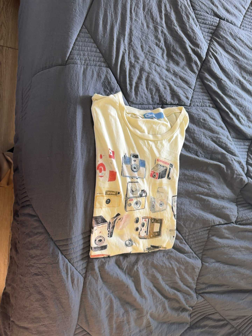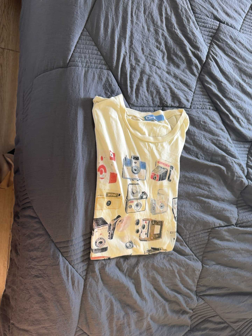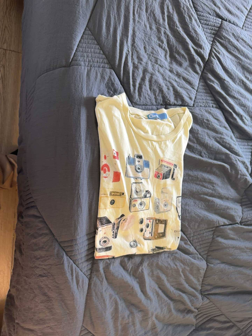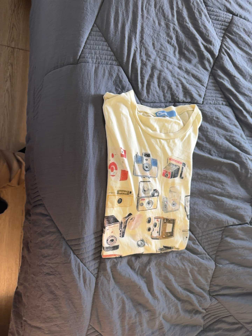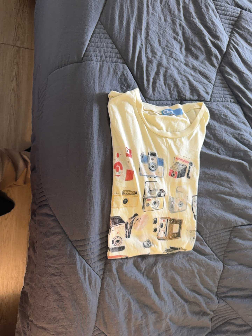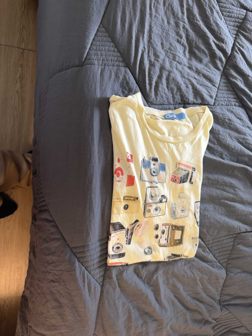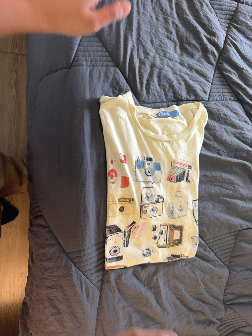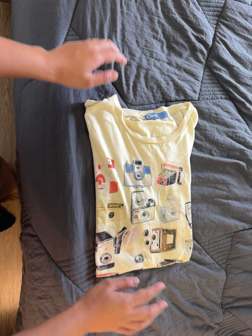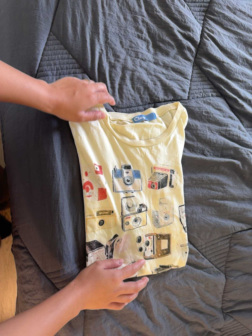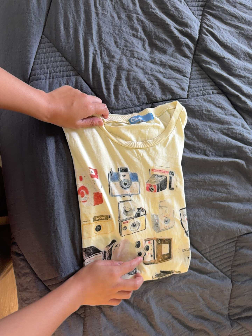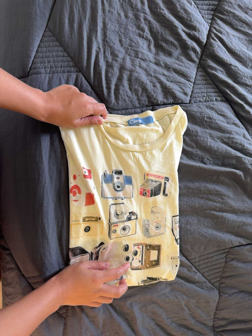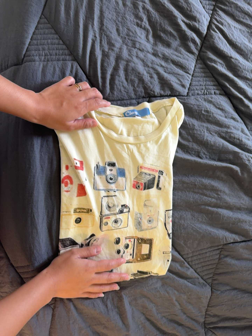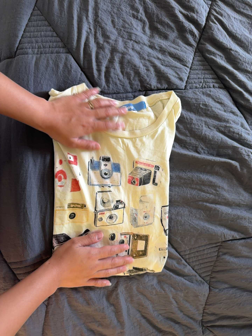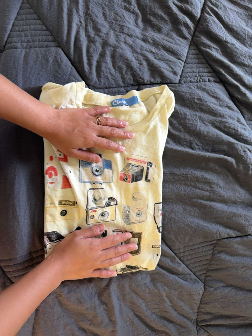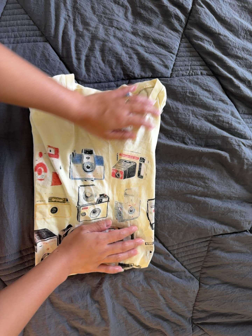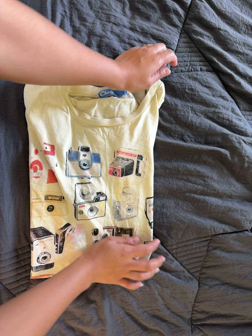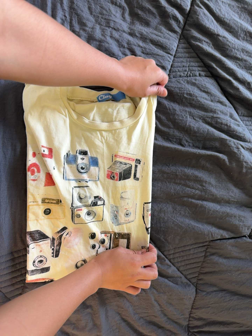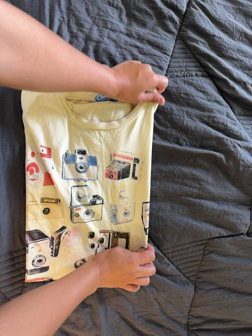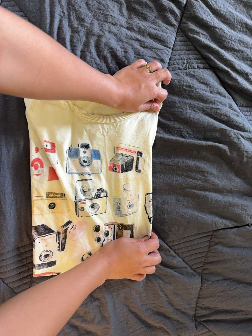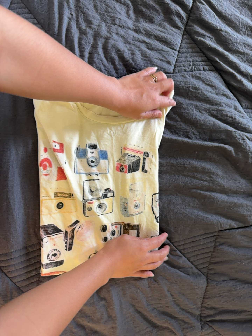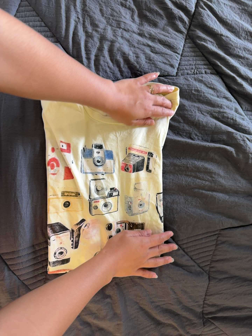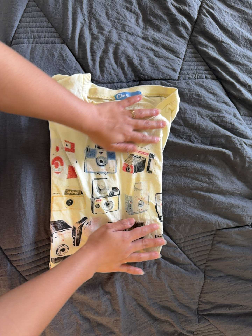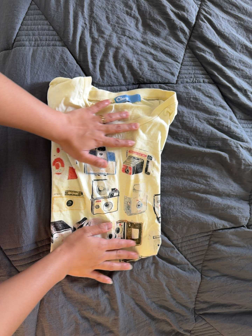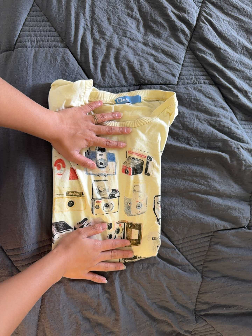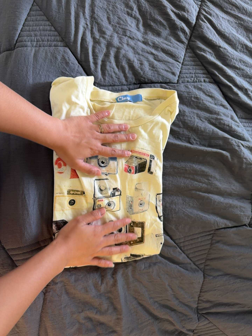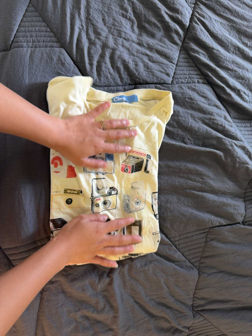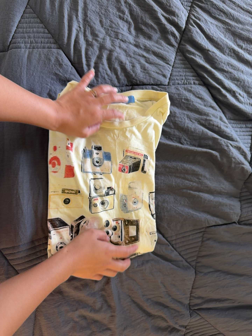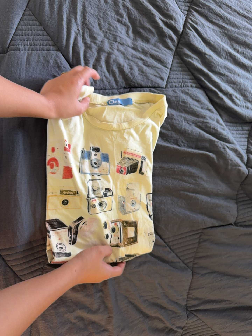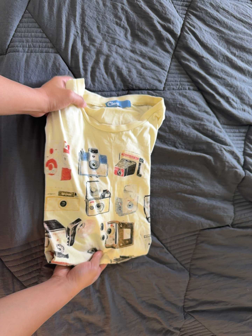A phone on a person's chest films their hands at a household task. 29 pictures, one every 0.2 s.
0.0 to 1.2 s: The camera shifts only a little, or ends up much as it began.
1.2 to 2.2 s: The camera travels to its right and forward, about 14 cm.
2.2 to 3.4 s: The camera travels to its right, about 9 cm.
3.4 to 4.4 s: The camera travels to its left, about 8 cm.
4.4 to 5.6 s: The camera shifts only a little, or ends up much as it began.
The film runs backward here.
